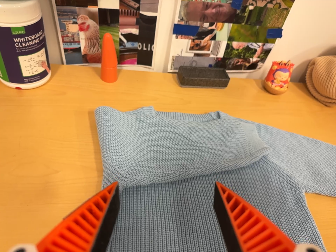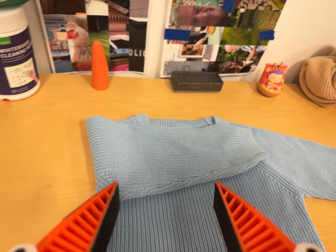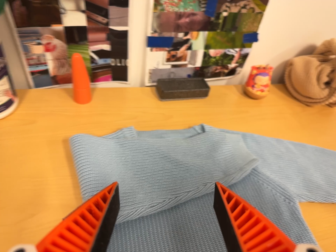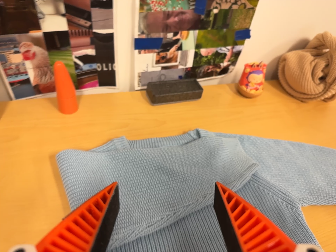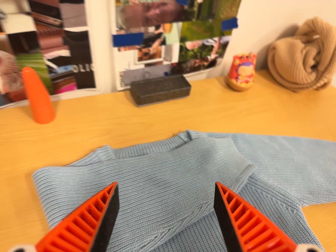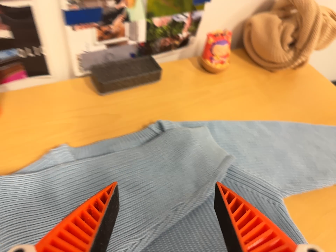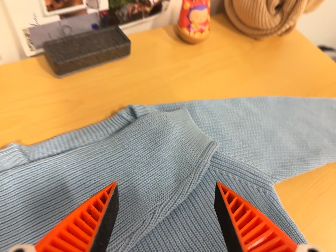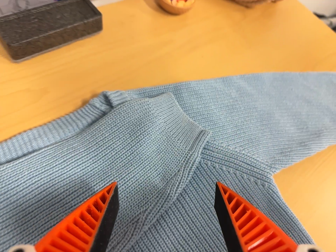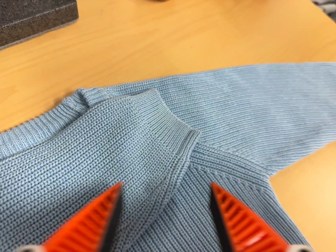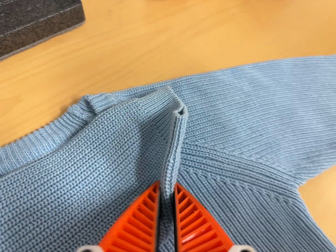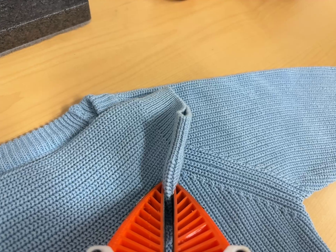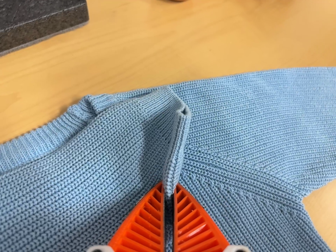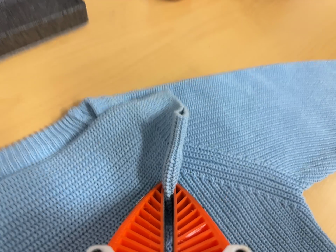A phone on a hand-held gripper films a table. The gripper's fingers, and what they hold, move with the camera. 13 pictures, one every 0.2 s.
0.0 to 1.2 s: The scene slides to the left, as the camera pans about 20 degrees to its right. It travels forward and toward the top of its view, about 24 cm, so what stands in front looms larger. Its aim tips toward the bottom of its view by about 15 degrees. It rolls about its line of sight by about 20 degrees, and the scene rotates counterclockwise.
1.2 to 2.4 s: The camera travels forward, about 12 cm, so what stands in front looms larger.
The film runs backward here.
